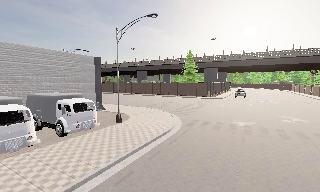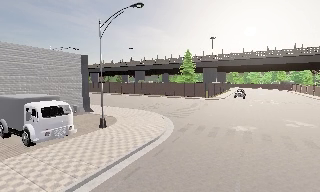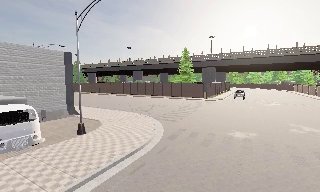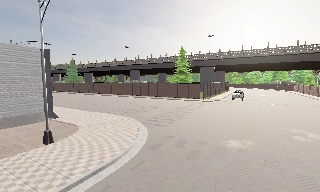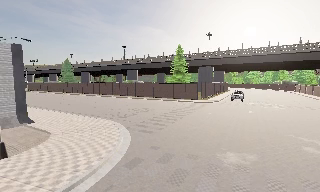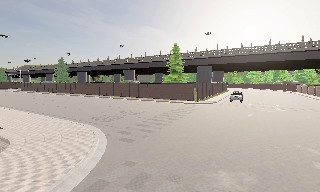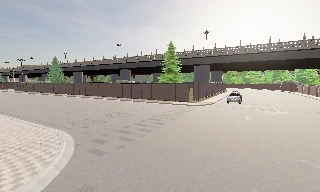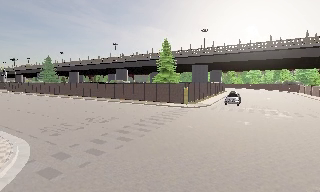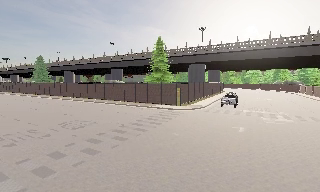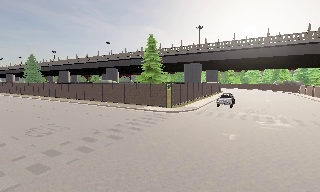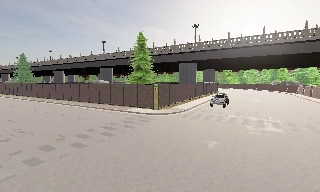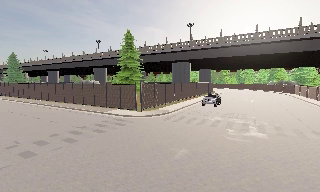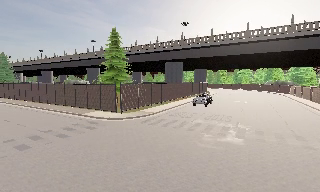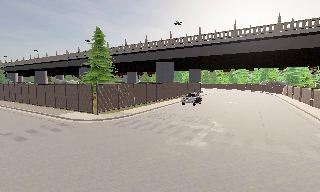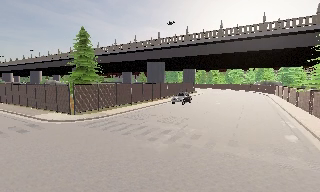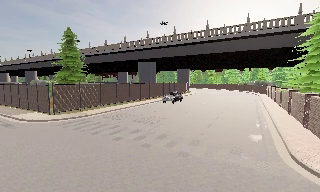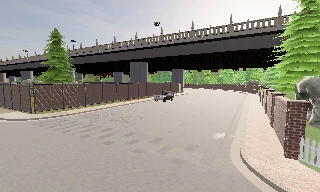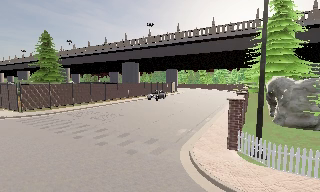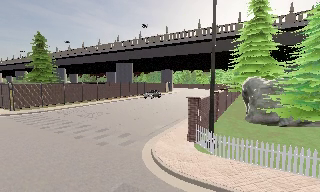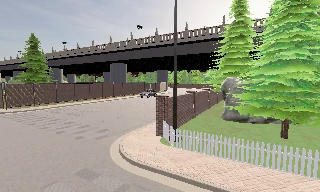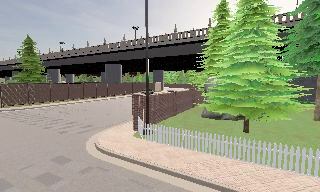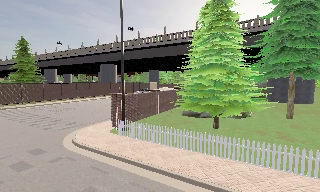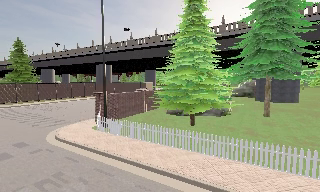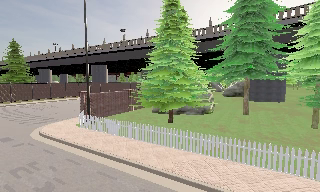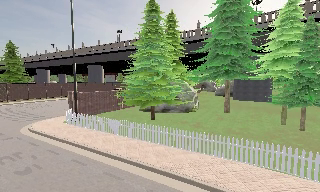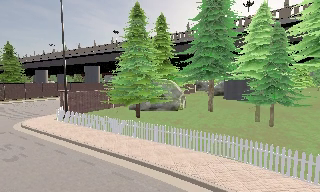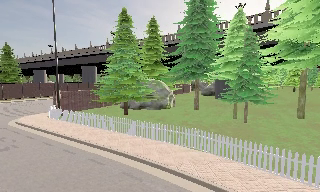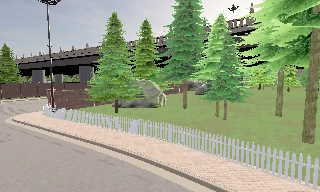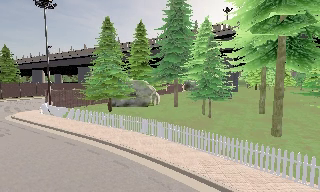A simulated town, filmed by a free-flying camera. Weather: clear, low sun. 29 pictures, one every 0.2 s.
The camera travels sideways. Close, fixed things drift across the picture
to the left.
0.0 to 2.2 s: The camera travels forward and to its right, about 20 m, so what stands in front looms larger.
2.2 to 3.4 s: The camera travels to its right, about 13 m, so close, fixed things drift to the left.
3.4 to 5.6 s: The camera travels to its right and backward, about 20 m, so close, fixed things drift to the left.
The film runs backward here.
